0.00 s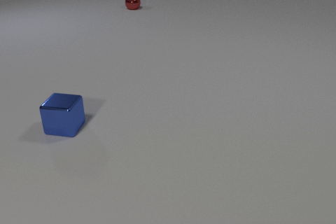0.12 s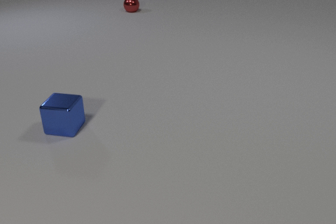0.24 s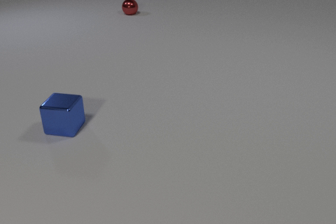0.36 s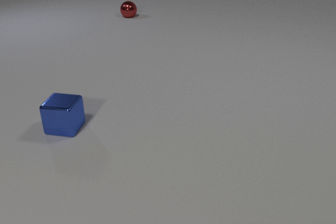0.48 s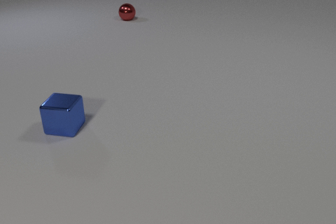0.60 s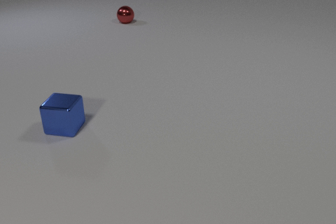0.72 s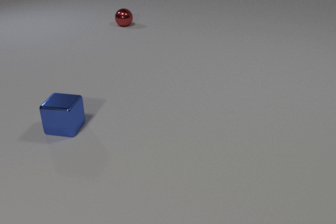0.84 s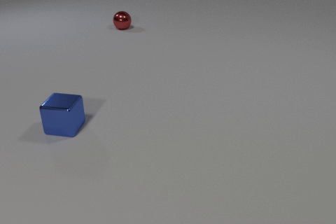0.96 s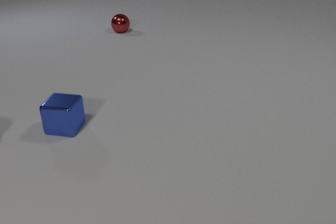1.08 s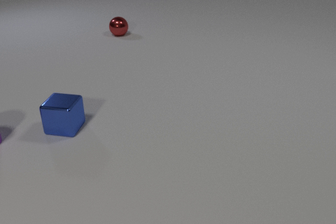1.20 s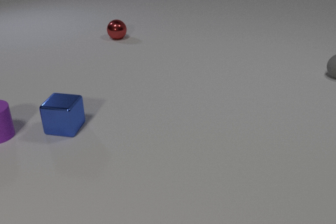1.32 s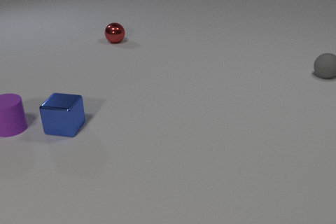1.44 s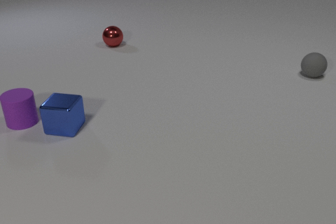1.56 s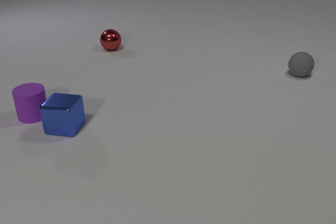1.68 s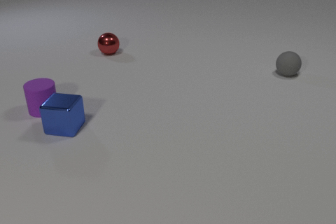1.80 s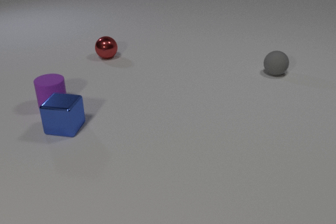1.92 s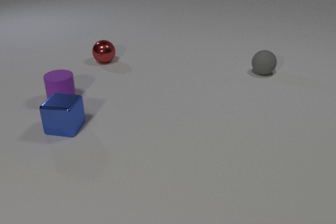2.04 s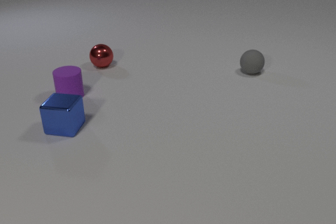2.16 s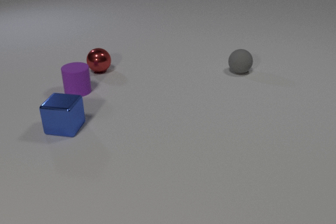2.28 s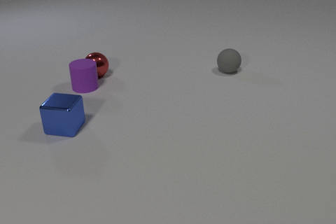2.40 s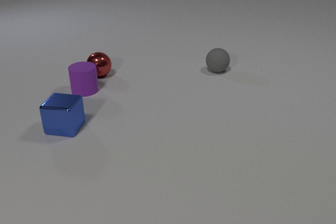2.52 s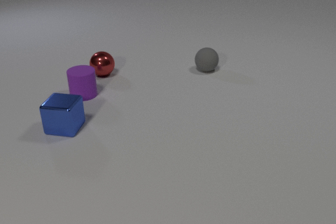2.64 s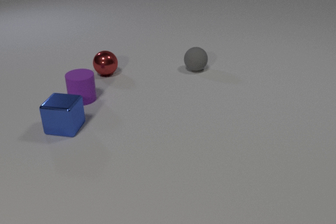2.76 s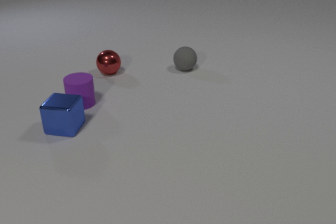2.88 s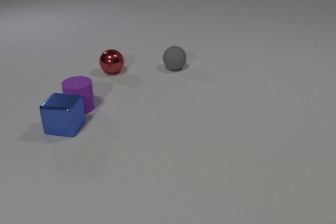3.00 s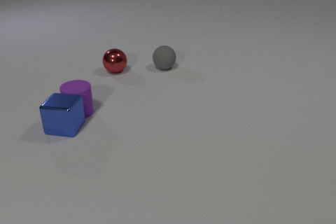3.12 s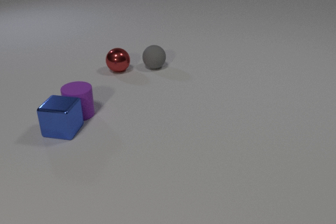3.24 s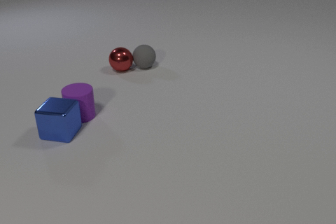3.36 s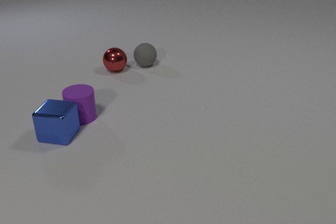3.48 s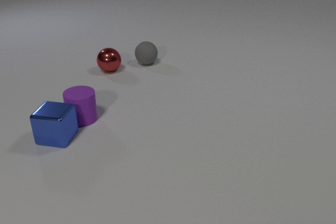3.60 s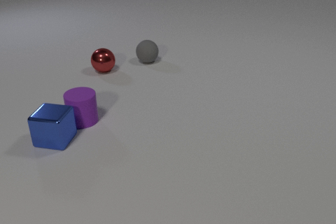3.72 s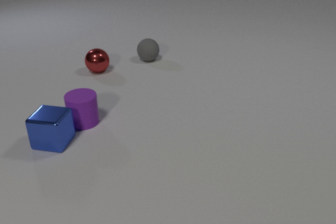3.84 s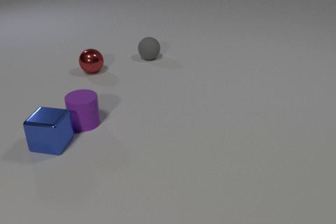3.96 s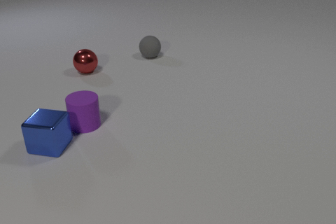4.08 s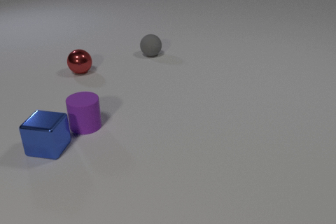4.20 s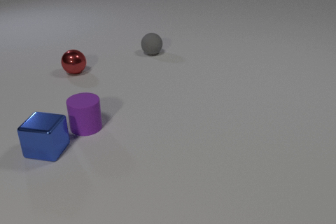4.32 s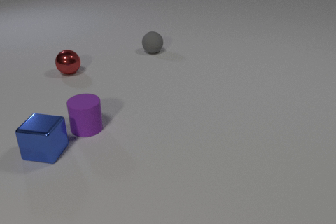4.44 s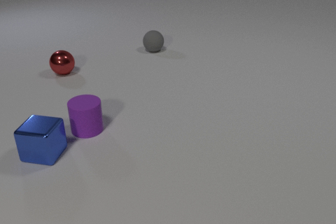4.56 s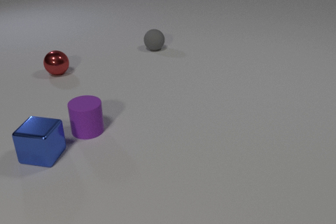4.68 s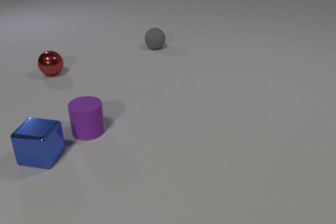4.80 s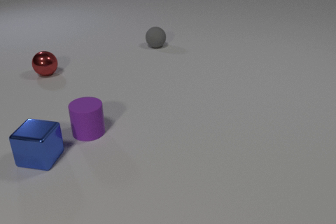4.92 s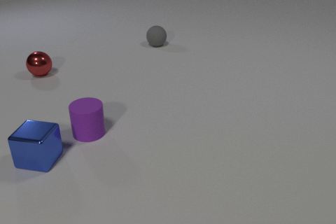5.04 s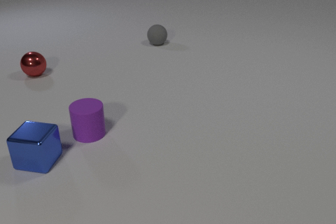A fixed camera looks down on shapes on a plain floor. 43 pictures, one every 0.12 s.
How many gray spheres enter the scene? 1.
What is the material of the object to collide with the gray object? metal.
How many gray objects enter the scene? 1.
0.00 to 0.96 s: The red metal sphere rolls toward the camera.
0.96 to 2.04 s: The purple rubber cylinder comes in at the left edge, slides to the right and away from the camera. The red metal sphere rolls toward the camera. The gray rubber sphere comes in at the right edge, rolls to the left.
2.04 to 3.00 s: The purple rubber cylinder slides toward the camera. The red metal sphere rolls toward the camera and to the right. The gray rubber sphere rolls to the left. The purple rubber cylinder and the red metal sphere collide. The purple rubber cylinder and the blue metal cube collide.
3.00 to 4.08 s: The purple rubber cylinder slides toward the camera. The red metal sphere rolls to the left. The blue metal cube slides toward the camera and to the left. The gray rubber sphere rolls away from the camera. The red metal sphere and the gray rubber sphere collide.
4.08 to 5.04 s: The purple rubber cylinder slides toward the camera. The red metal sphere rolls to the left. The blue metal cube slides toward the camera and to the left. The gray rubber sphere rolls away from the camera.
